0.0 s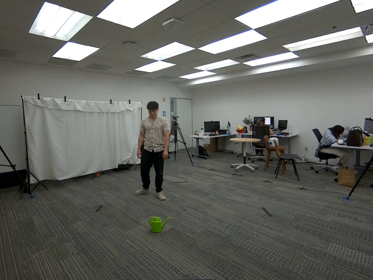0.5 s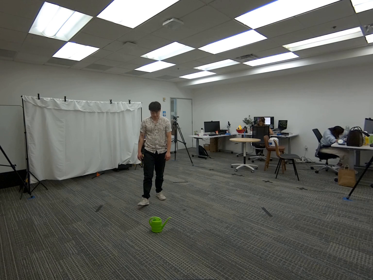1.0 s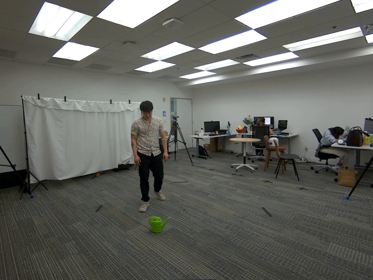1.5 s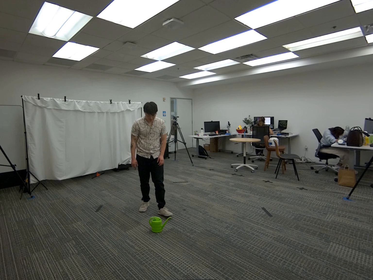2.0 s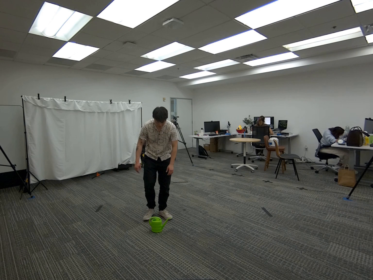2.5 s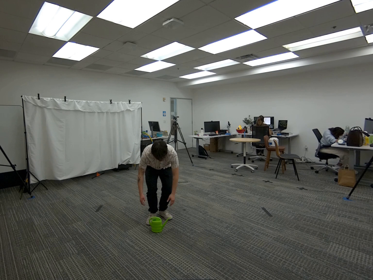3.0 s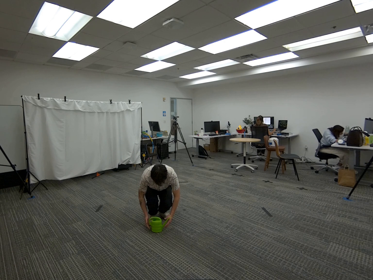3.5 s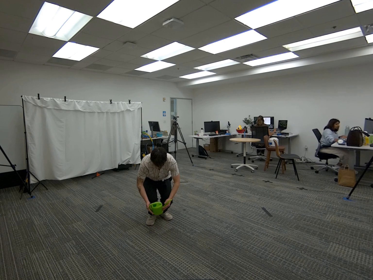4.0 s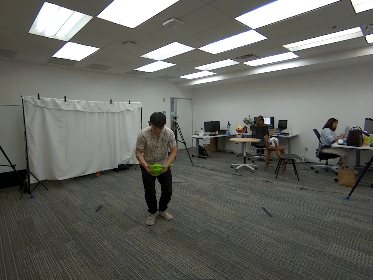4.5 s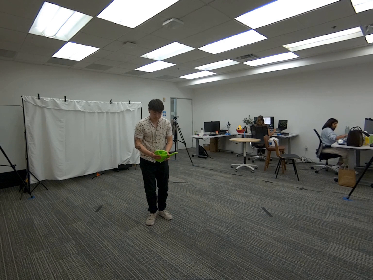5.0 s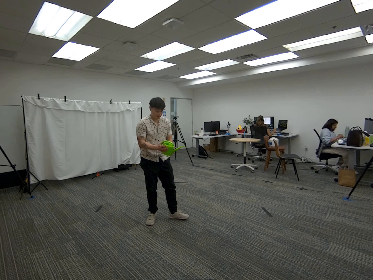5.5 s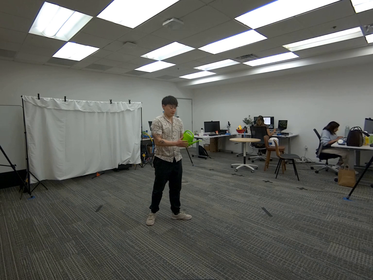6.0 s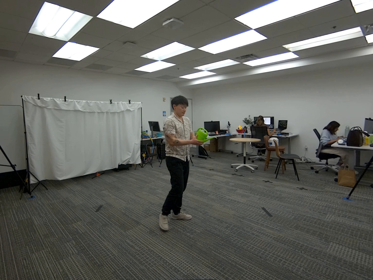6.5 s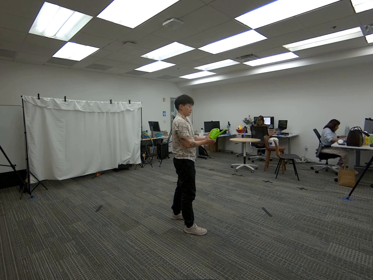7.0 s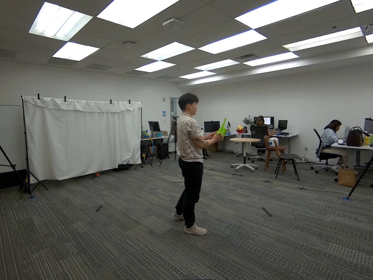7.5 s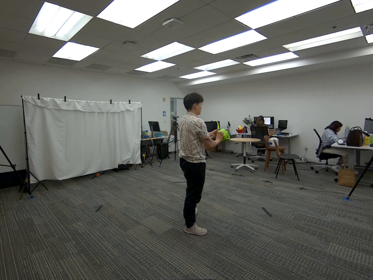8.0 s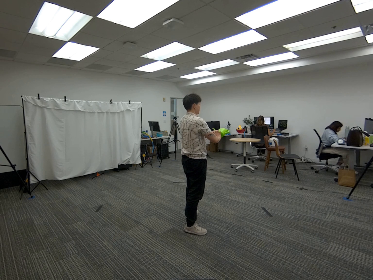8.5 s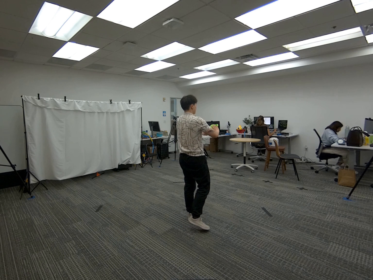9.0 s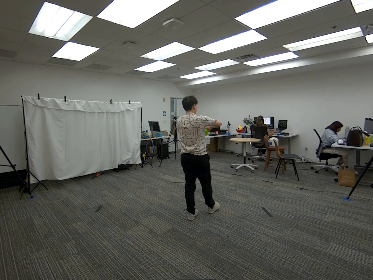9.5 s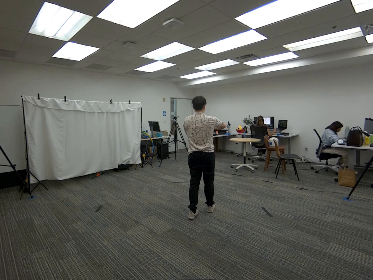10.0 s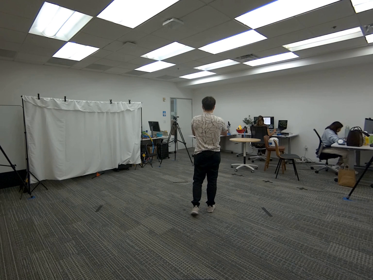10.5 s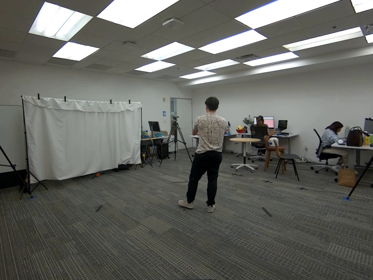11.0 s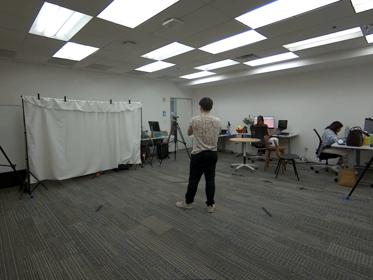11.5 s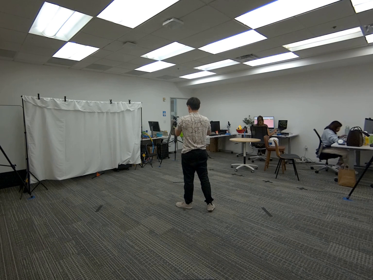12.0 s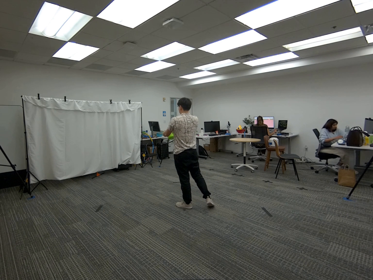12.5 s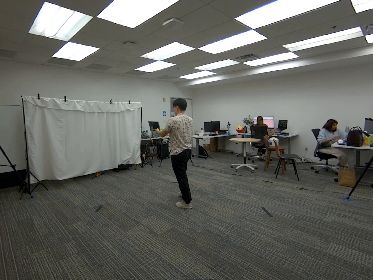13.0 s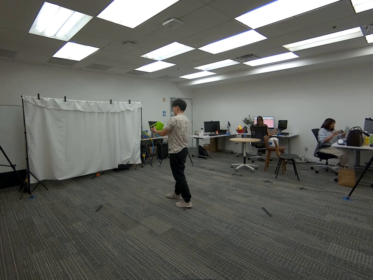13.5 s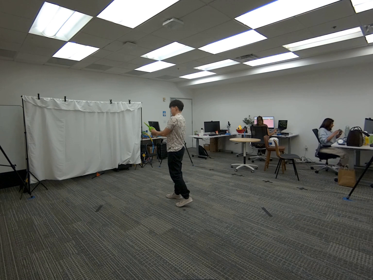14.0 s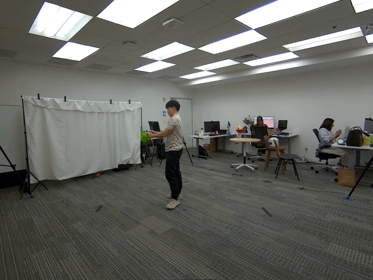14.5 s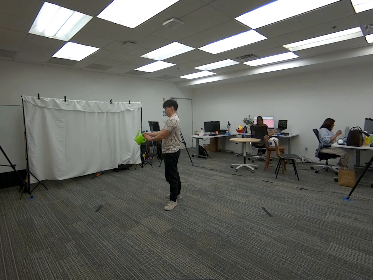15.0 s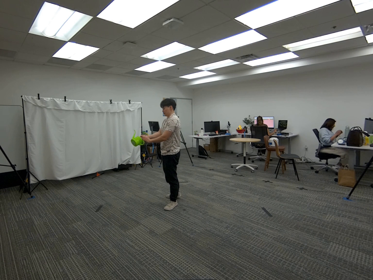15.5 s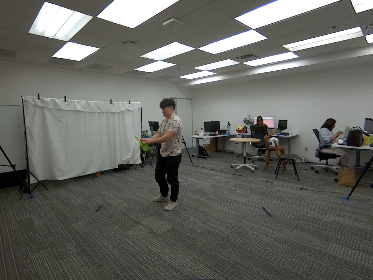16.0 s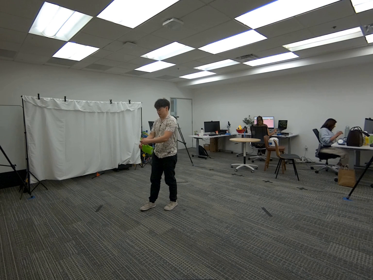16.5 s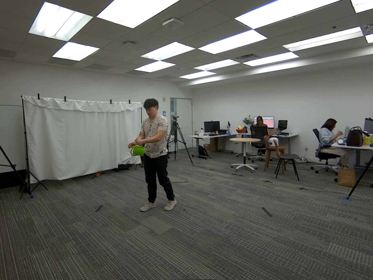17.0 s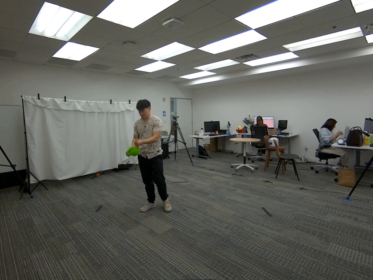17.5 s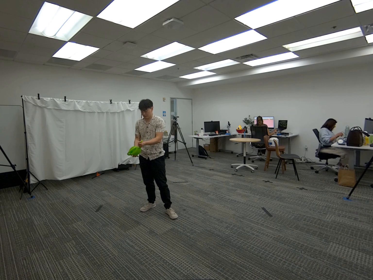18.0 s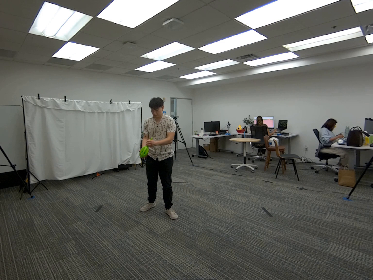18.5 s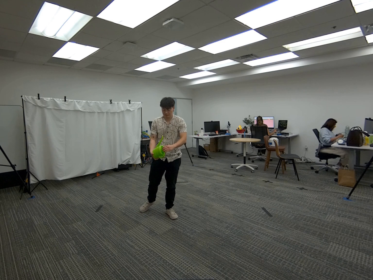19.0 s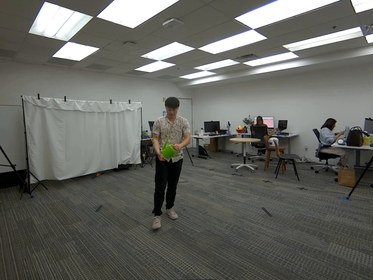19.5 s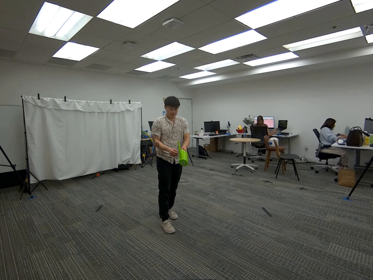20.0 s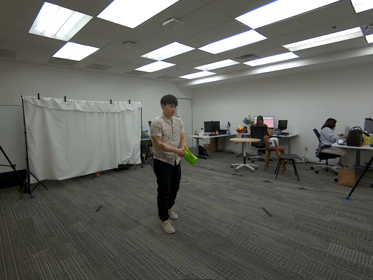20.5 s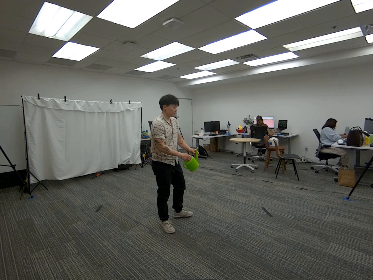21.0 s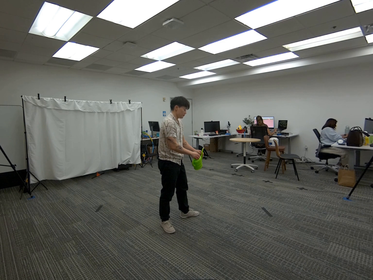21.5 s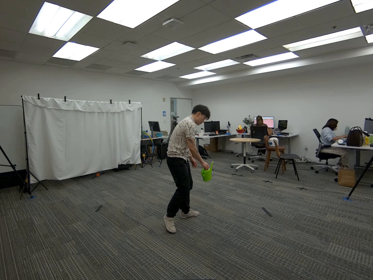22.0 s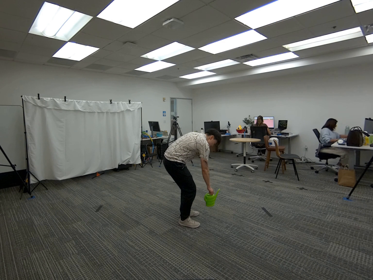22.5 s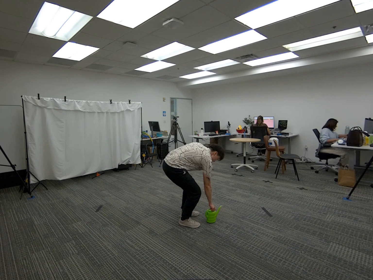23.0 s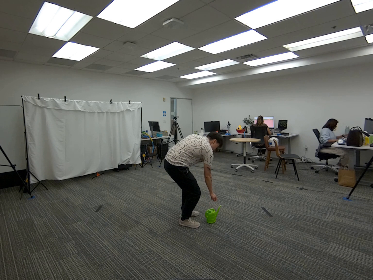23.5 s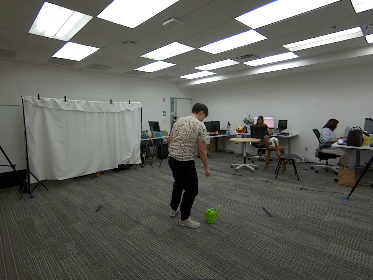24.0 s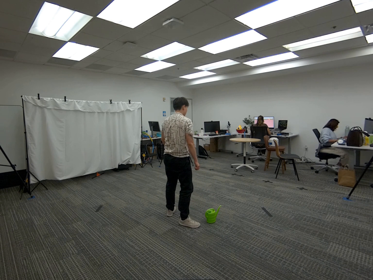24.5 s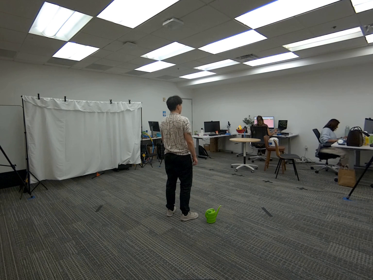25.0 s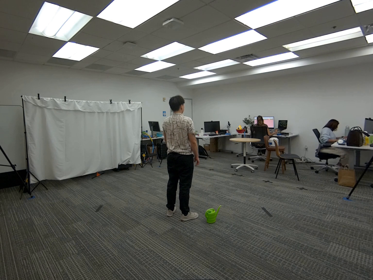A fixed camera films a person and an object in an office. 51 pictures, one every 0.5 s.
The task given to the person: Walk over to the watering can on the ground and pick up using both hands and rotate.
